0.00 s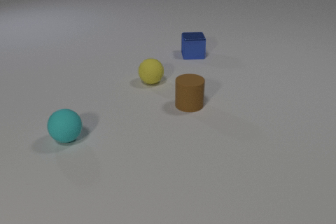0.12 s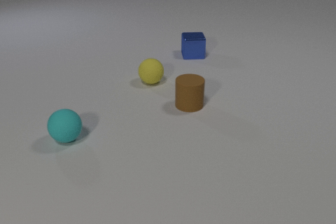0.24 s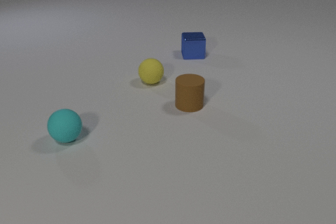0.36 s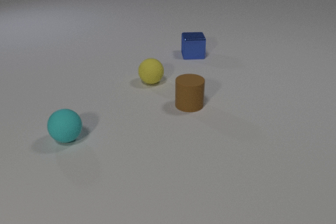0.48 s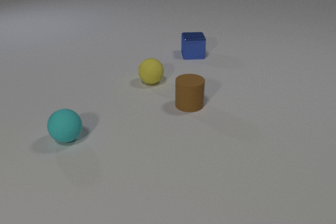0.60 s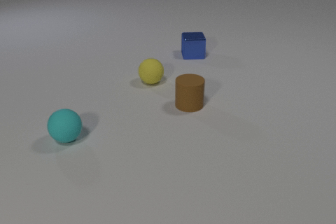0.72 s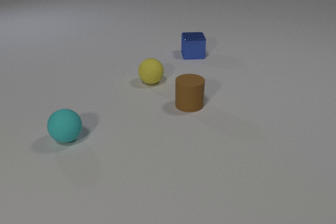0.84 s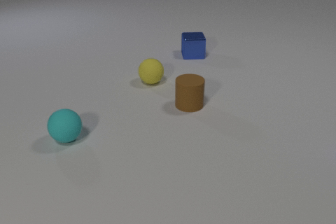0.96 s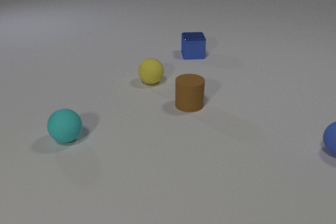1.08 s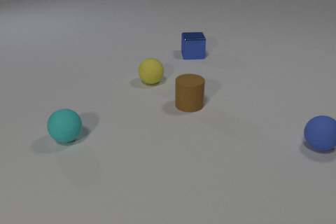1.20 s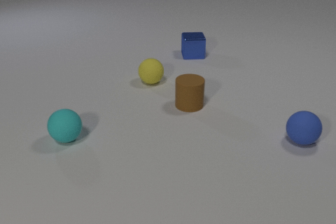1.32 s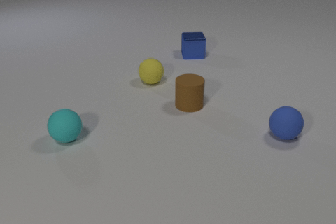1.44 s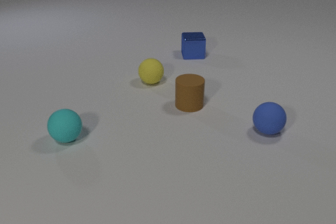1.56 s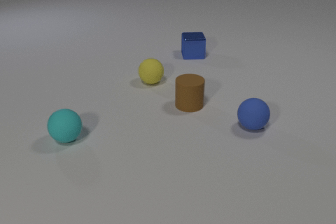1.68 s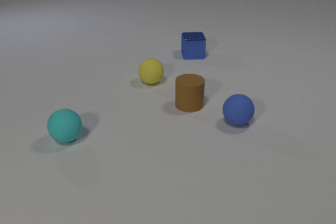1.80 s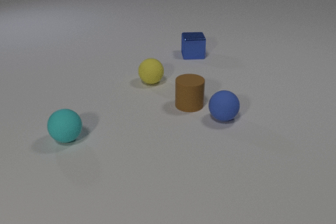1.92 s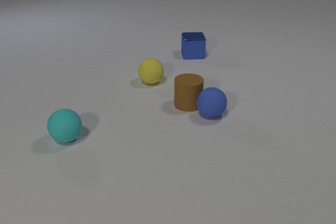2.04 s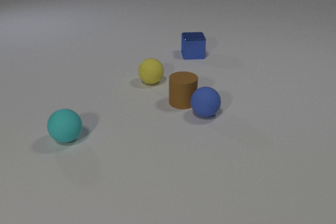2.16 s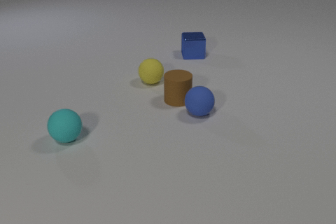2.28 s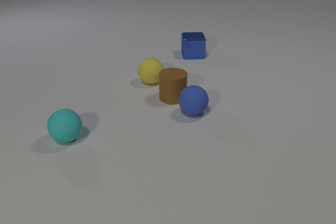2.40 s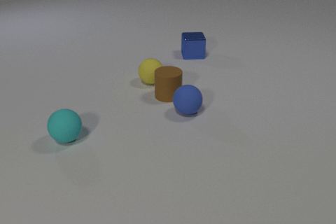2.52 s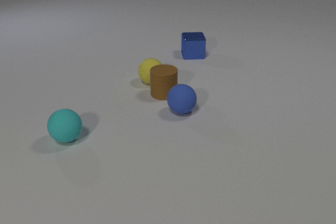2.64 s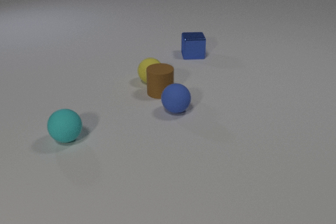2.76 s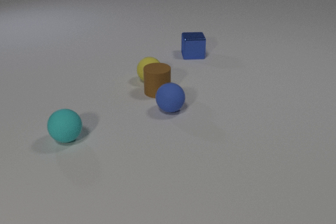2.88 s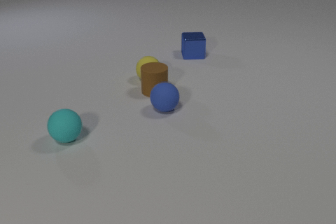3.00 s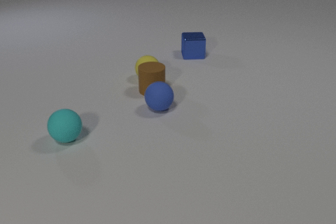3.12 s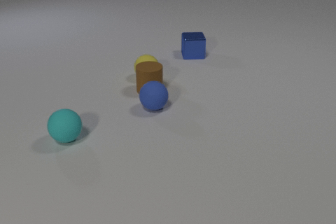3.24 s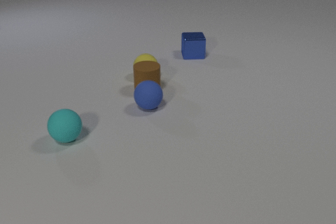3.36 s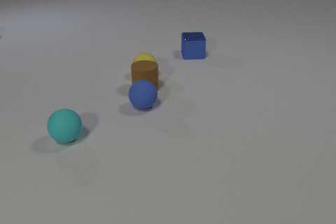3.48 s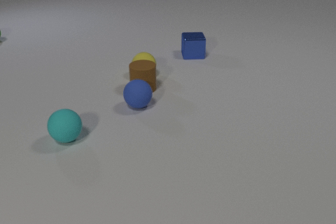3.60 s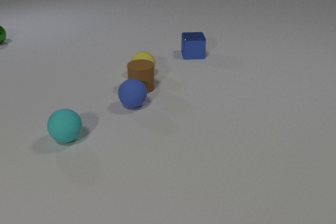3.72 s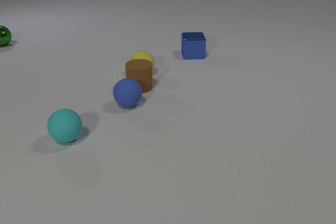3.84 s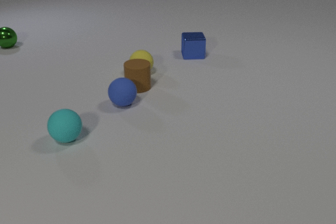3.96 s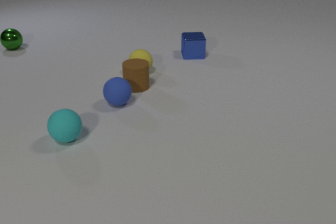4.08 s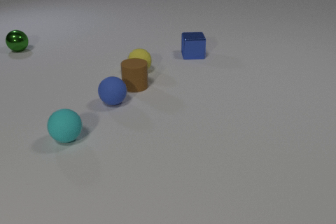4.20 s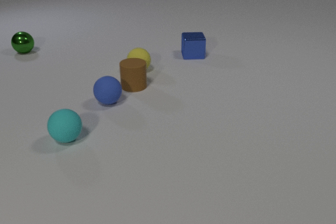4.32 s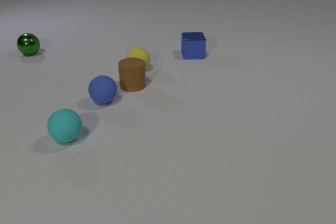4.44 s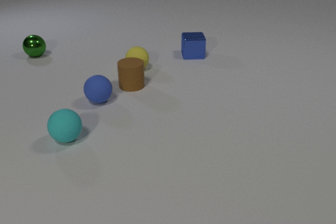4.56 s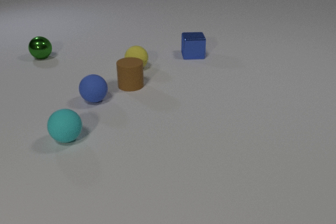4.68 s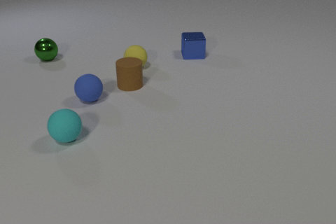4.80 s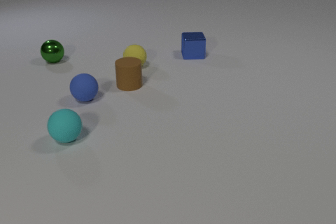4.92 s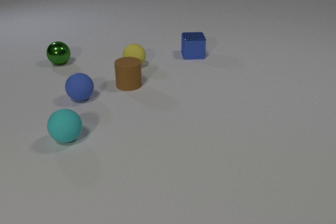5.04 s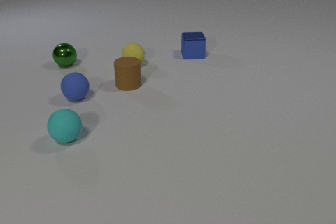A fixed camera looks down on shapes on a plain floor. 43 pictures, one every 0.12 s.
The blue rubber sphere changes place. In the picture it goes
to the left.
0.00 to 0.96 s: The blue rubber sphere comes in at the right edge.
0.96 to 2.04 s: The blue rubber sphere rolls to the left. The brown rubber cylinder slides to the left. The blue rubber sphere and the brown rubber cylinder collide.
2.04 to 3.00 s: The blue rubber sphere rolls to the left. The brown rubber cylinder slides to the left and away from the camera. The yellow rubber sphere rolls away from the camera. The brown rubber cylinder and the yellow rubber sphere collide.
3.00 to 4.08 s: The blue rubber sphere rolls to the left. The brown rubber cylinder slides to the left and away from the camera. The yellow rubber sphere rolls away from the camera and to the left. The green metal sphere comes in at the left edge, rolls toward the camera and to the right.
4.08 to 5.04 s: The blue rubber sphere rolls to the left and away from the camera. The brown rubber cylinder slides to the left. The yellow rubber sphere rolls away from the camera. The green metal sphere rolls toward the camera and to the right.
How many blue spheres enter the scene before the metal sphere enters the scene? 1.
How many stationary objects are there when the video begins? 4.
How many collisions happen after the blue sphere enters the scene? 2.
